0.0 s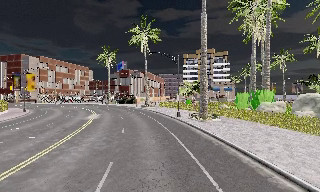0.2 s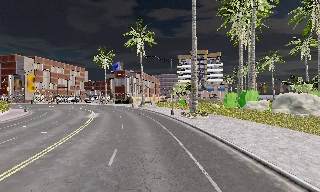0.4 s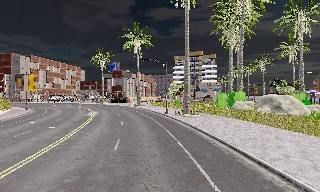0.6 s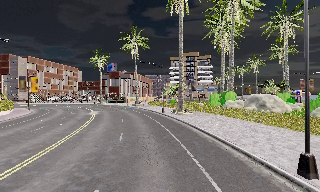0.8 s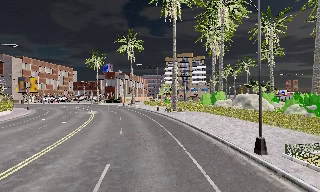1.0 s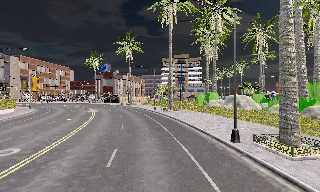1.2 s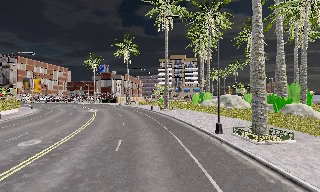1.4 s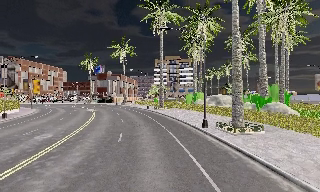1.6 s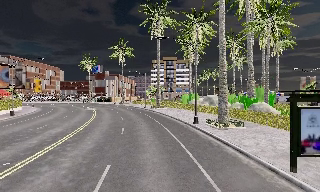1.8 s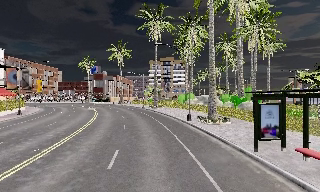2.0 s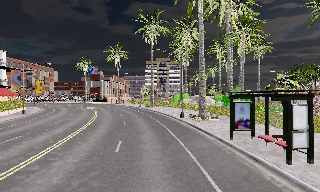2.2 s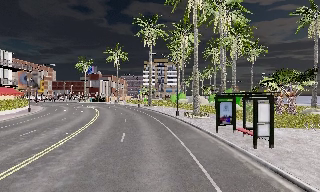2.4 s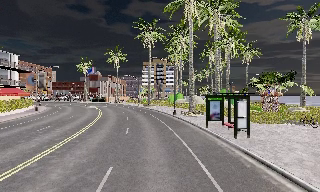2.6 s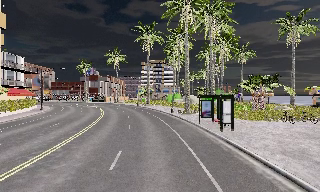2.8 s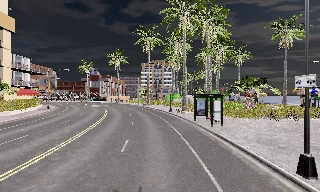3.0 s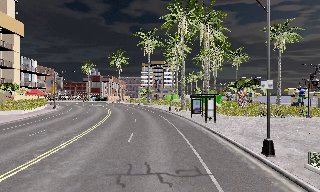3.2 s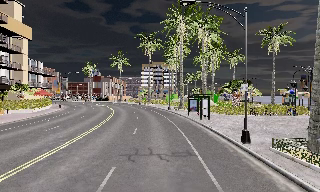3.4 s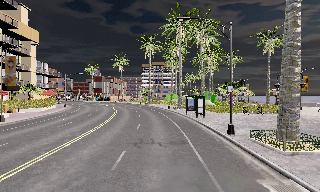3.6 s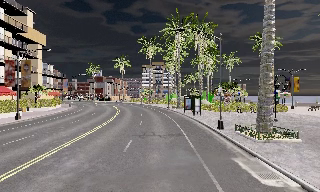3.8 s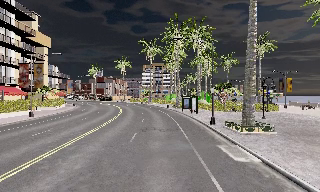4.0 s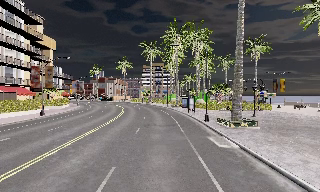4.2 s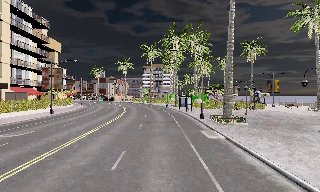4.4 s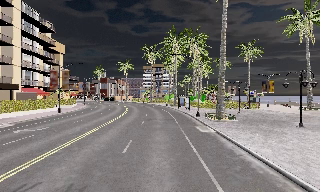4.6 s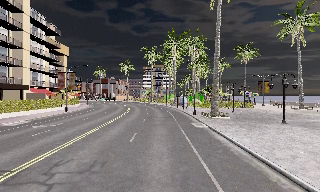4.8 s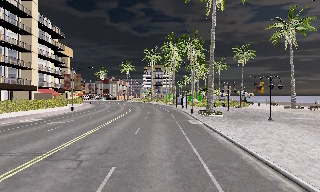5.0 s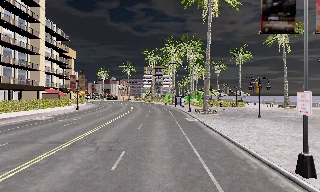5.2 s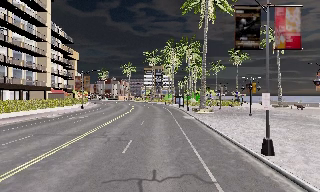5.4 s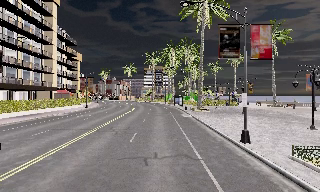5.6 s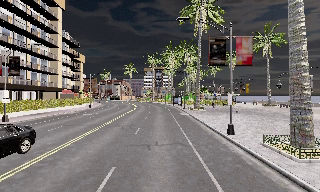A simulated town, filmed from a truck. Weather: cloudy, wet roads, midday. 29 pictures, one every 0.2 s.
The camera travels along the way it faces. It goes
backward.
0.0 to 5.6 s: The scene slides to the left, as the camera pans about 15 degrees to its right. It travels backward, about 50 m, so what stands in front gets smaller.
The film runs backward here.
